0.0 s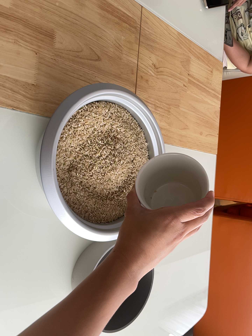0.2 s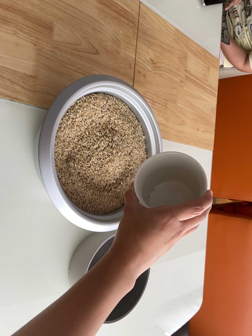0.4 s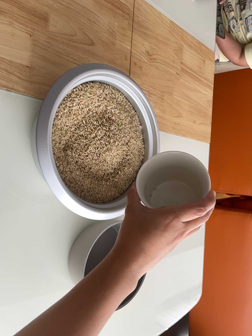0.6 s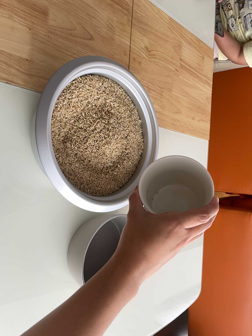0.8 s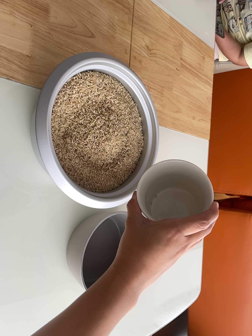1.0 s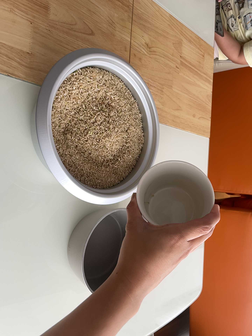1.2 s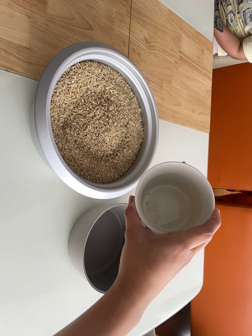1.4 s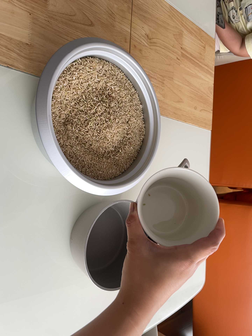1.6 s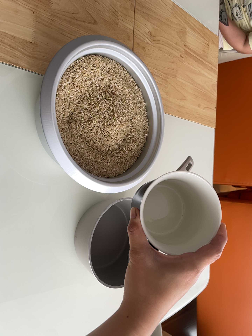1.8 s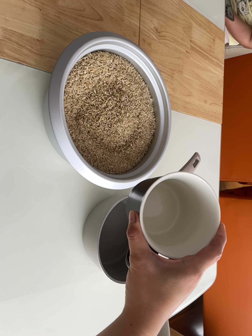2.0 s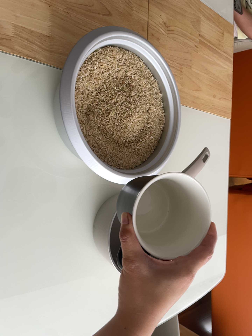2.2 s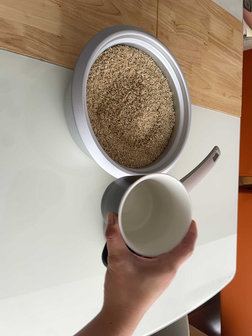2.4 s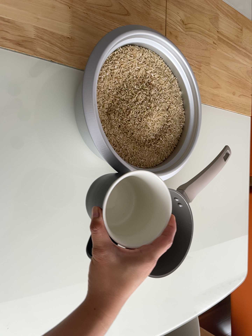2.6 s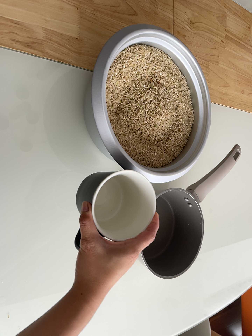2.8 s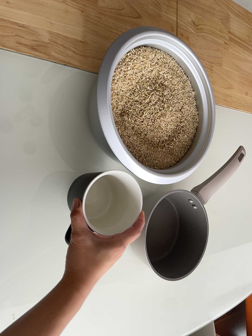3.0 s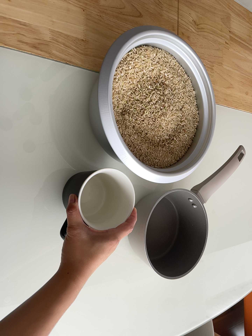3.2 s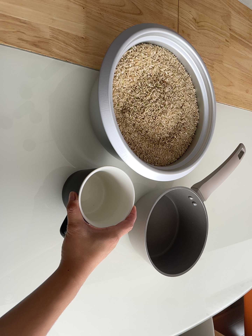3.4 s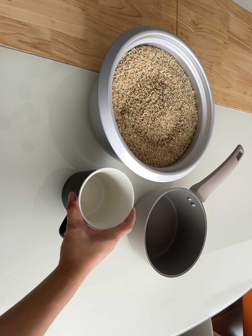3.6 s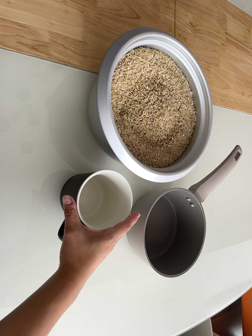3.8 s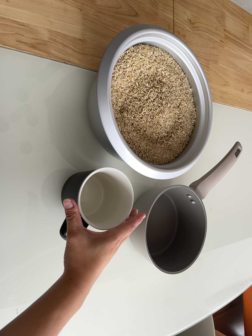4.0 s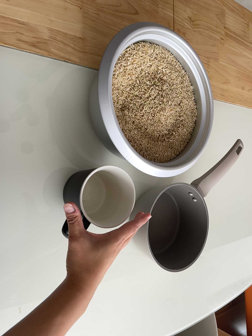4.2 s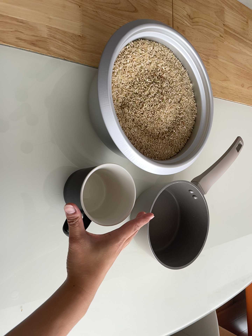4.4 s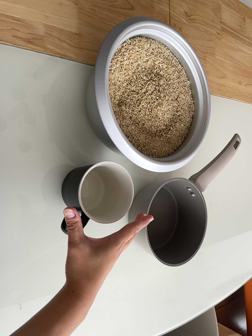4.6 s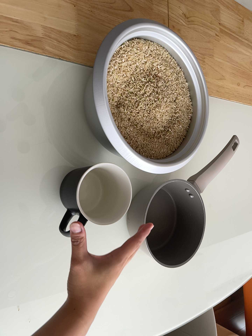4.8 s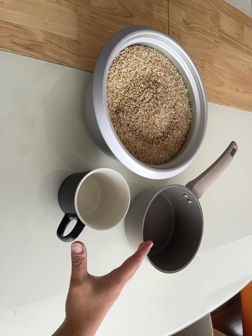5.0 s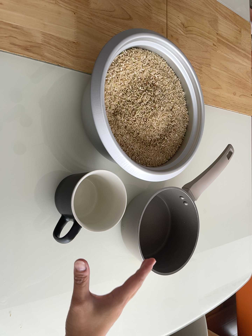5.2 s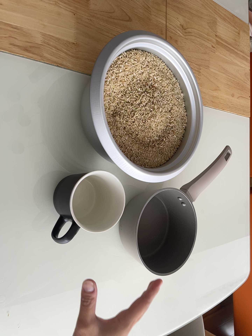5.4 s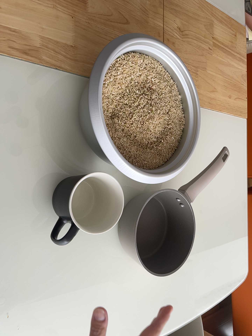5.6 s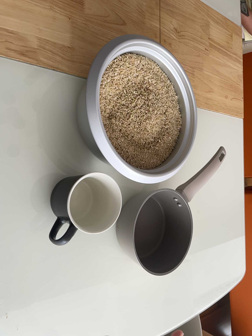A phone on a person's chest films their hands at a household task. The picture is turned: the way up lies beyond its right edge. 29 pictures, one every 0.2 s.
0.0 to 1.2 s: The camera travels toward the bottom of its view, about 7 cm, so close, fixed things drift upward.
1.2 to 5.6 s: The camera shifts only a little, or ends up much as it began.
The film runs backward here.
